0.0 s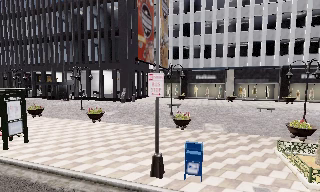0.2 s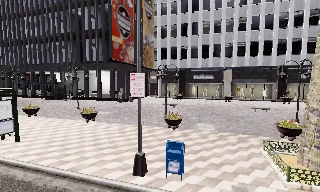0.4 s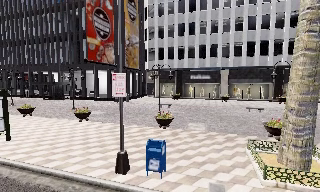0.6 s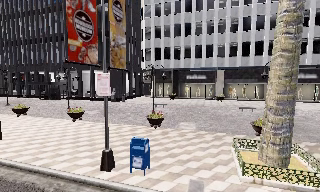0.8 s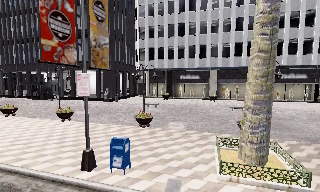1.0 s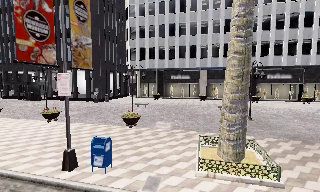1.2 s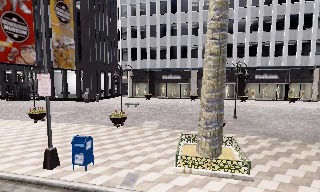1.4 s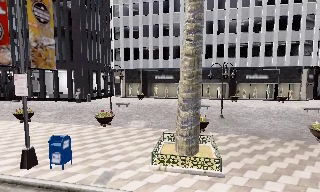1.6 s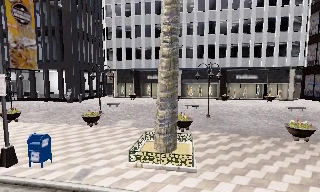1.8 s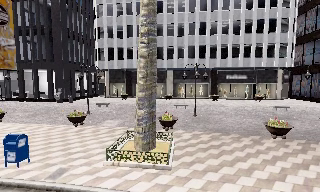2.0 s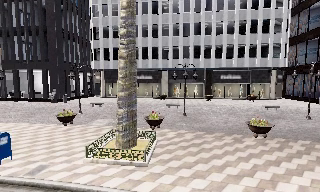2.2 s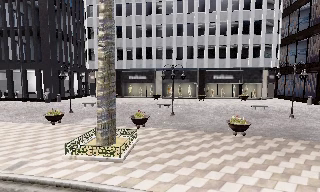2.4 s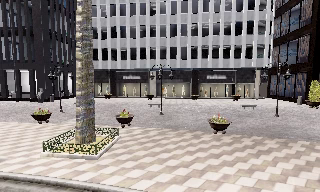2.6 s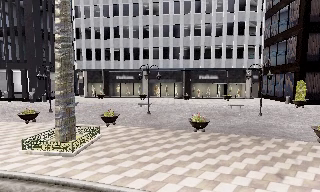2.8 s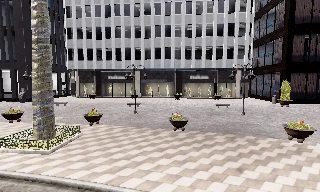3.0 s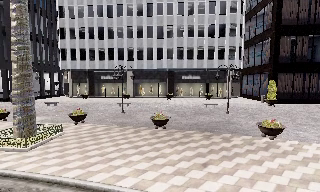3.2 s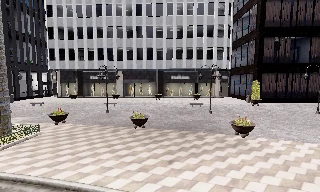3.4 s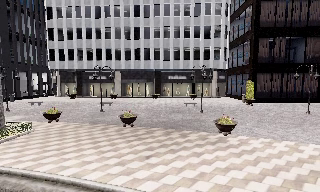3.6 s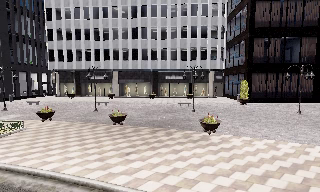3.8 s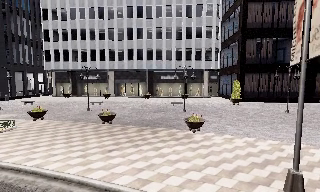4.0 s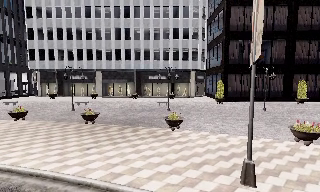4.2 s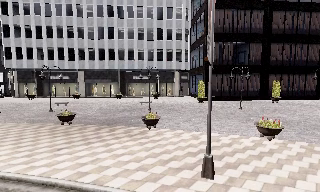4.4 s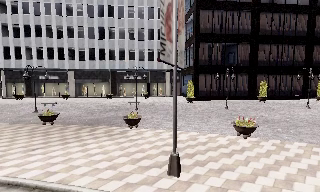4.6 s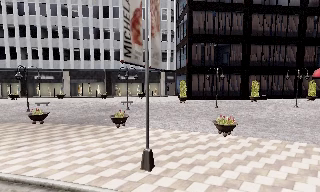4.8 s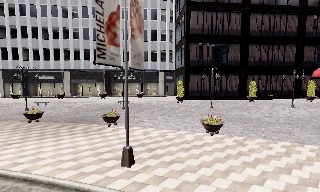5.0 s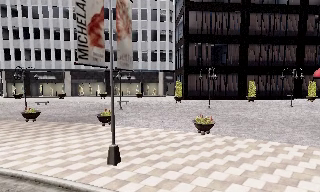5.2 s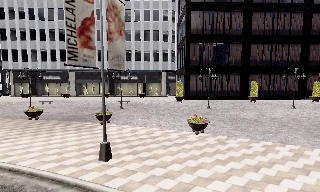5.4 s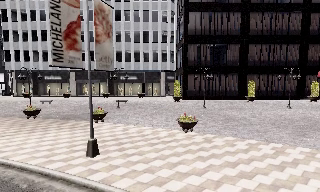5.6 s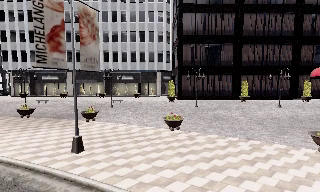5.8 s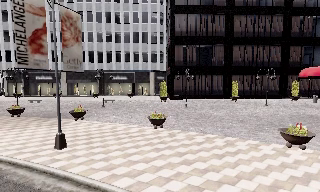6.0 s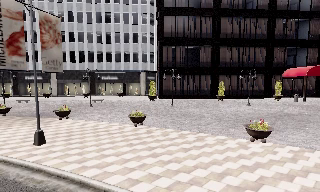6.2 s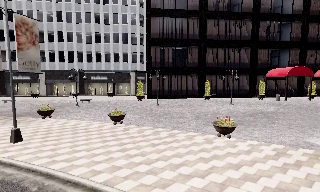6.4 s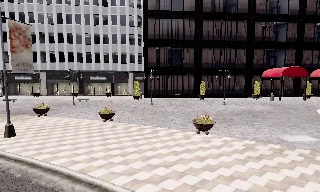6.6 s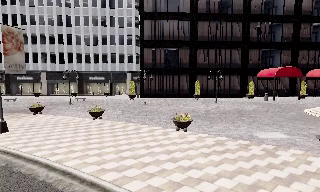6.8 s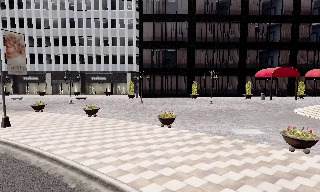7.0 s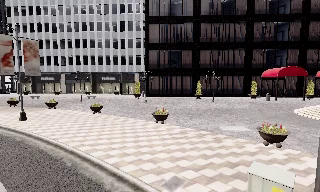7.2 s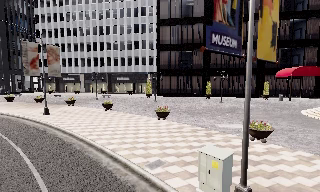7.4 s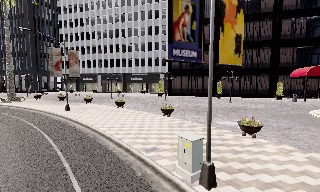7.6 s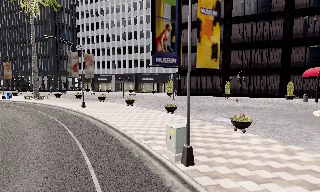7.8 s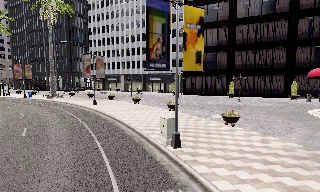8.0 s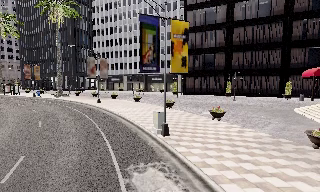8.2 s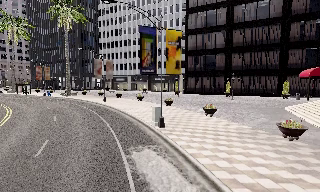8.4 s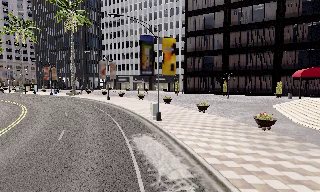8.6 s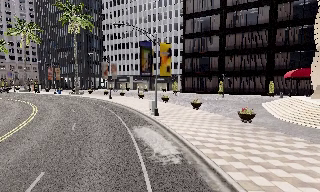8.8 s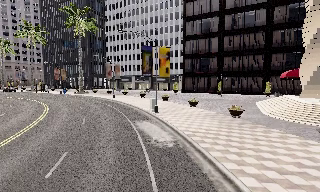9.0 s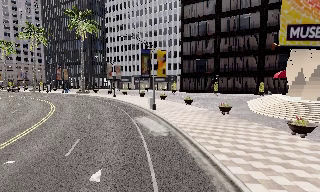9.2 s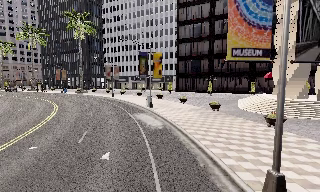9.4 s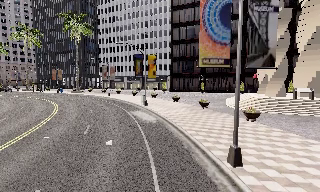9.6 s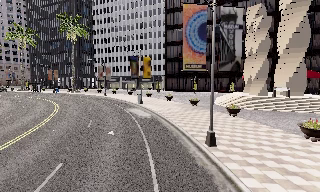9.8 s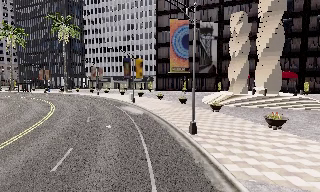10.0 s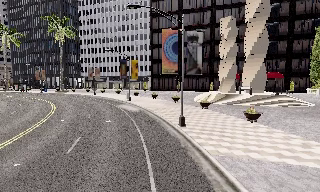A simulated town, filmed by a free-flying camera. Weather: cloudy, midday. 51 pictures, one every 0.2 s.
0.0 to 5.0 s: The camera pans to its right, which is clockwise from overhead, by about 20 degrees. It travels to its right, about 20 m, so close, fixed things drift to the left.
5.0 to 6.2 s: The camera travels to its right and backward, about 6 m, so close, fixed things drift to the left. It gains speed.
6.2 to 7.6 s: The camera pans to its left, which is counterclockwise from overhead, by about 25 degrees. It travels to its right and backward, about 10 m.
7.6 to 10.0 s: The camera travels backward, about 20 m, so what stands in front gets smaller.
The film runs backward here.
